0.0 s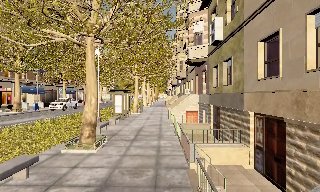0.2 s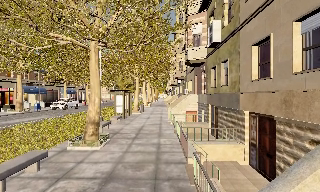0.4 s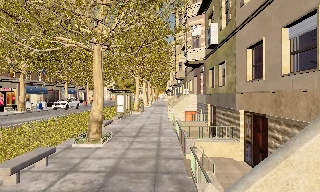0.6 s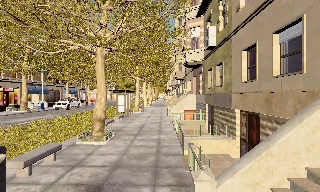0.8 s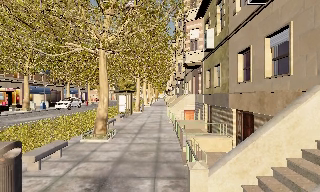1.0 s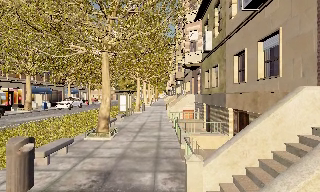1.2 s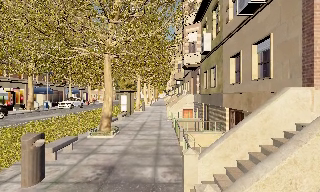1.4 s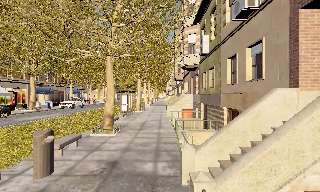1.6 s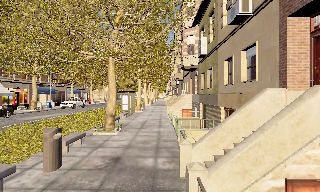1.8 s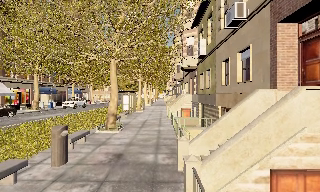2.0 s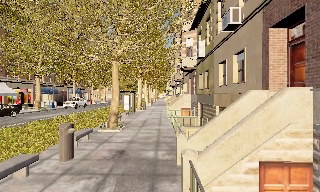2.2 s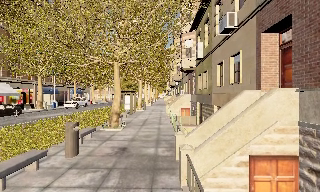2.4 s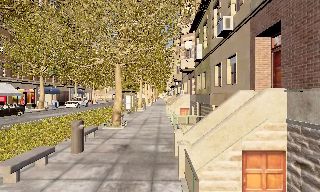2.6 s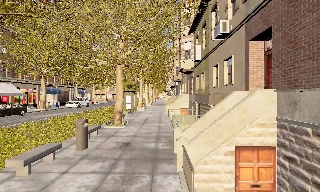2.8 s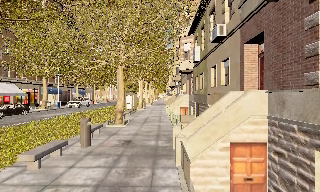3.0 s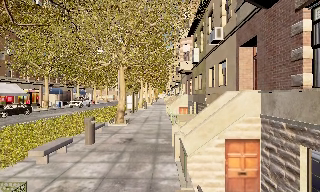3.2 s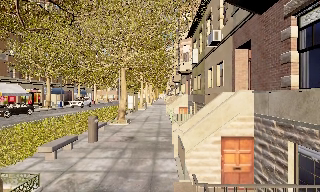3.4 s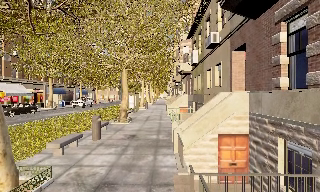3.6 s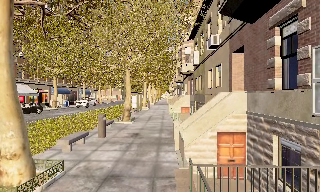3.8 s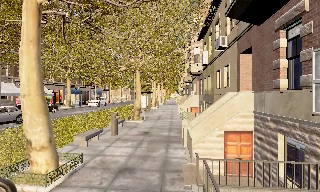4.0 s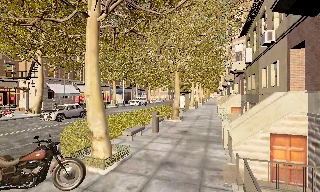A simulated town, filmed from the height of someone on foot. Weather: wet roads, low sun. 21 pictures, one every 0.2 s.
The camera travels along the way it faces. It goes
backward.
0.0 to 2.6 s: The camera travels backward, about 4.5 m, so what stands in front gets smaller.
2.6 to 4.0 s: The scene slides to the right, as the camera pans about 20 degrees to its left. It travels backward, about 2.5 m, so what stands in front gets smaller.
The film runs backward here.
